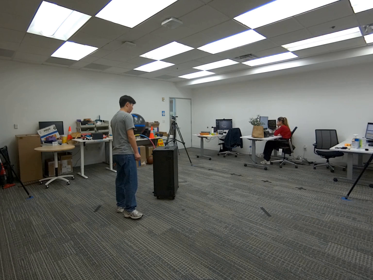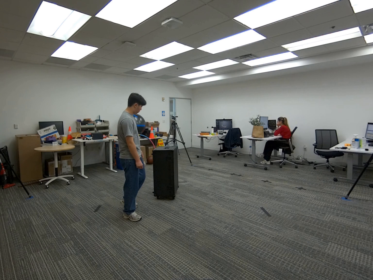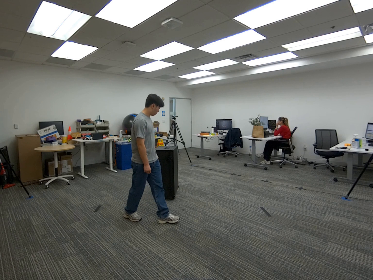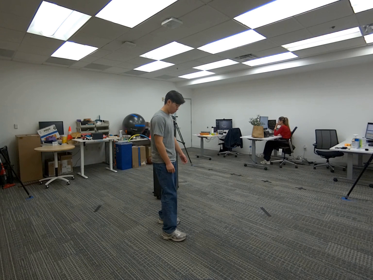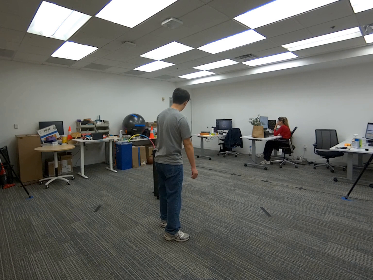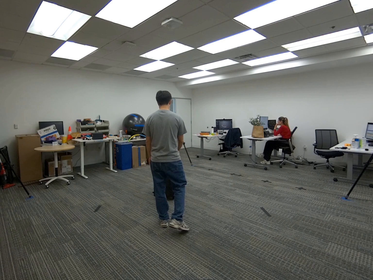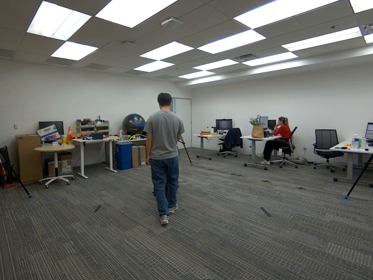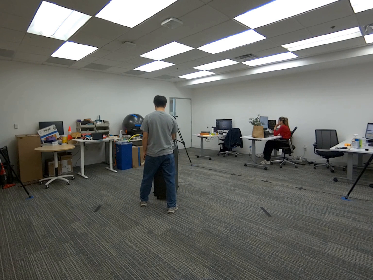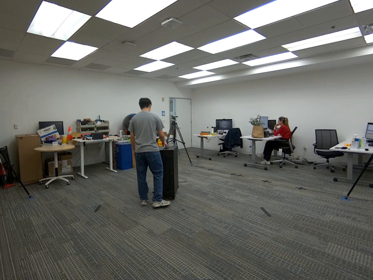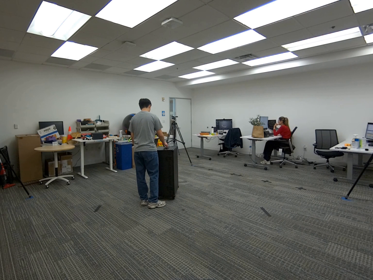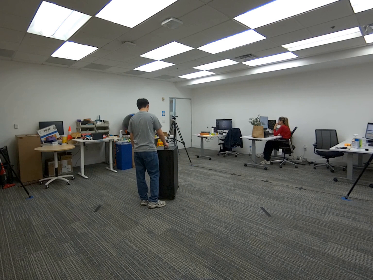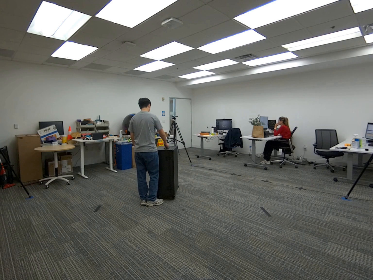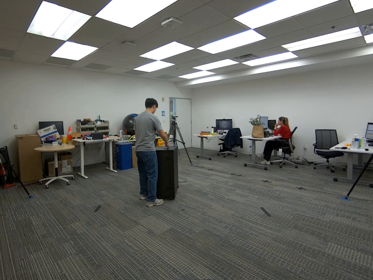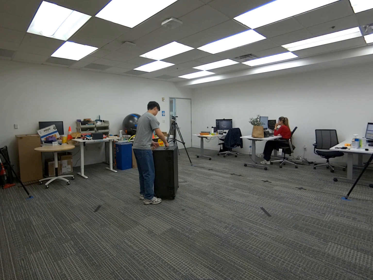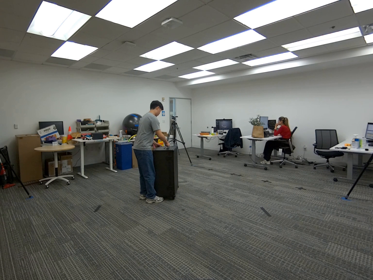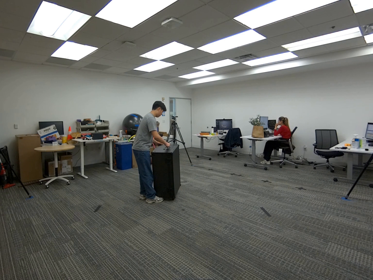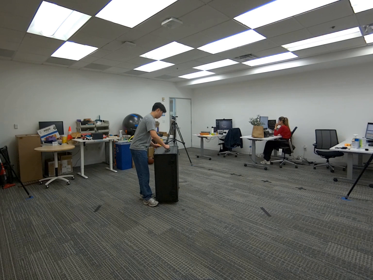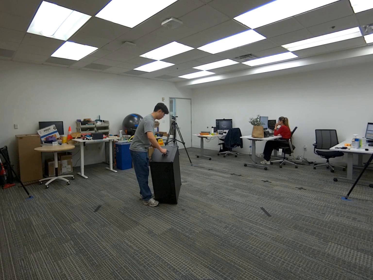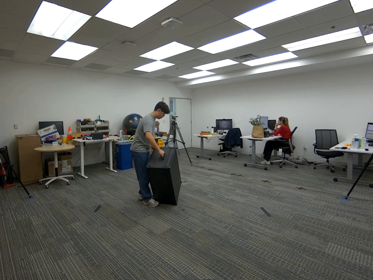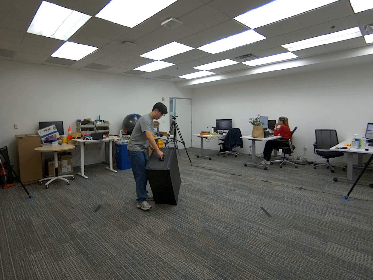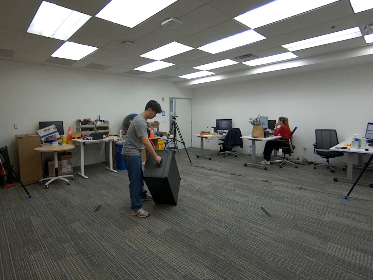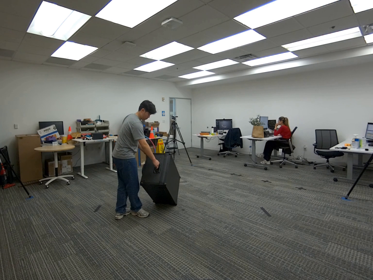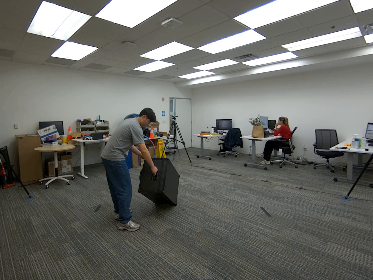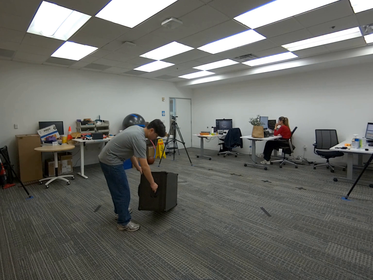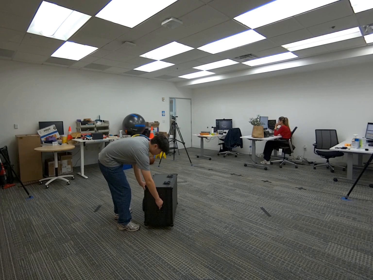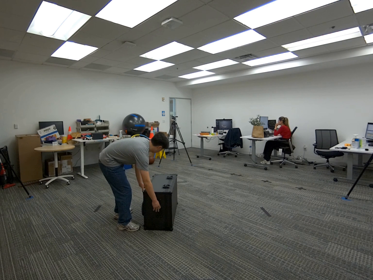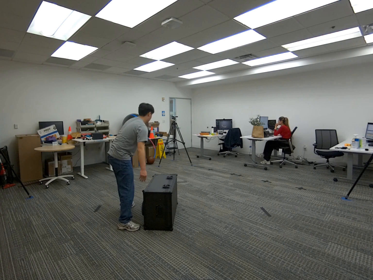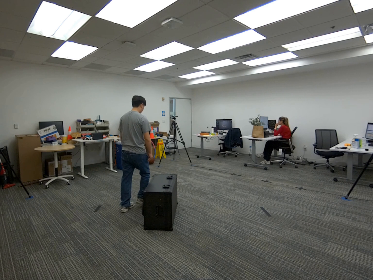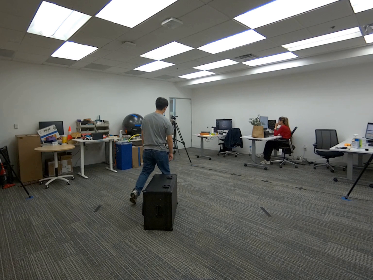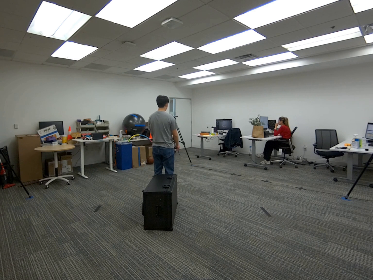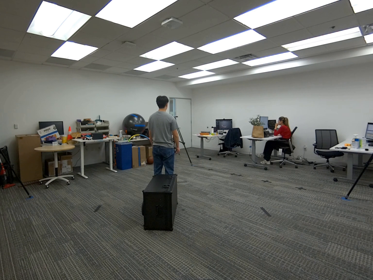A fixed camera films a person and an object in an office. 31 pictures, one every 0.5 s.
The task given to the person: Walk over and place the G1 box on its side.
